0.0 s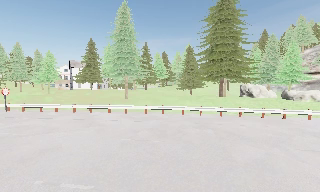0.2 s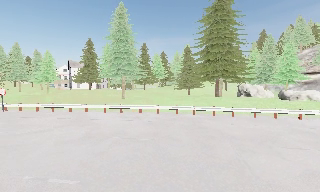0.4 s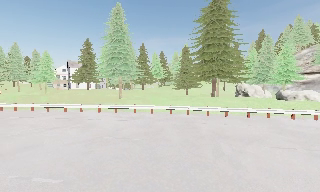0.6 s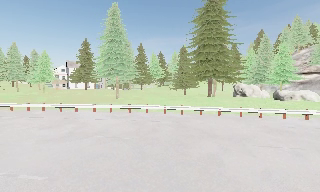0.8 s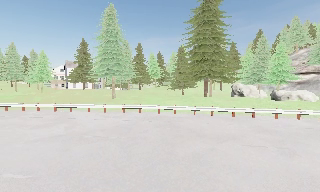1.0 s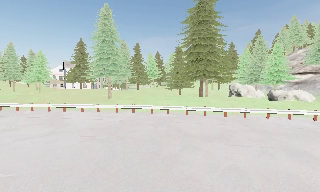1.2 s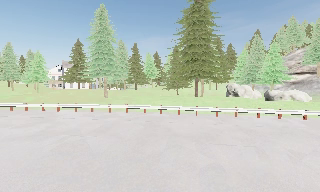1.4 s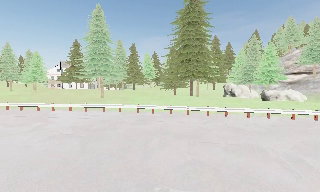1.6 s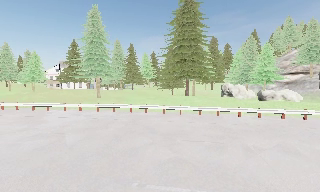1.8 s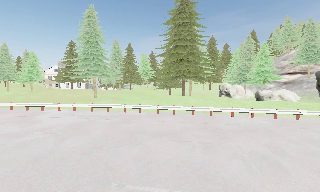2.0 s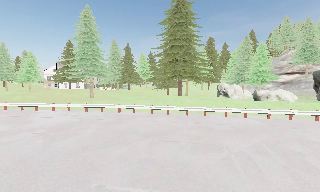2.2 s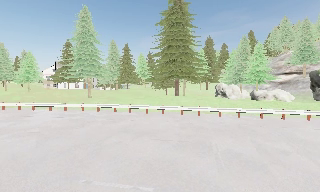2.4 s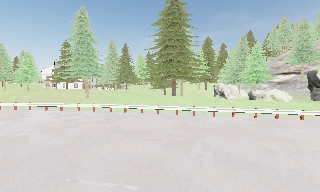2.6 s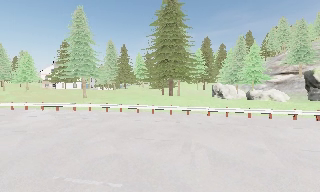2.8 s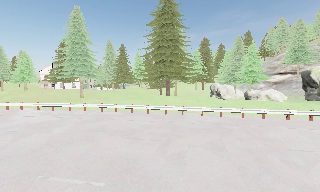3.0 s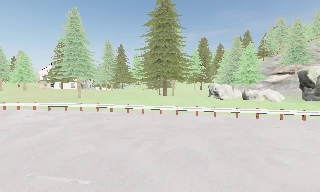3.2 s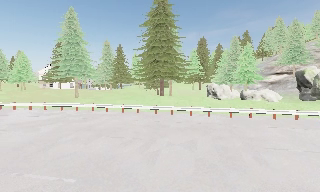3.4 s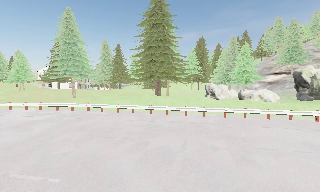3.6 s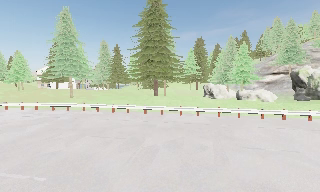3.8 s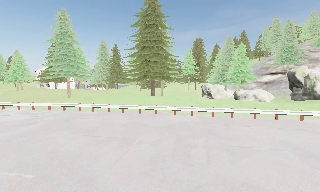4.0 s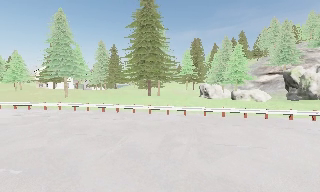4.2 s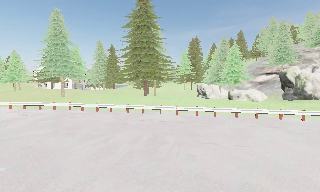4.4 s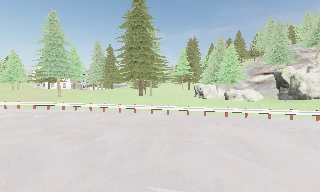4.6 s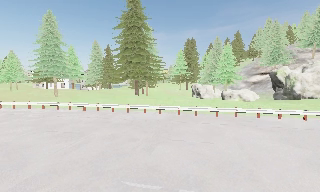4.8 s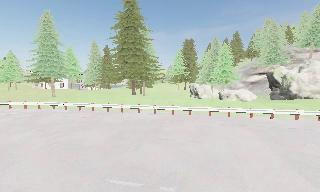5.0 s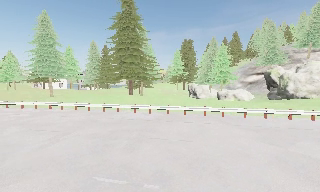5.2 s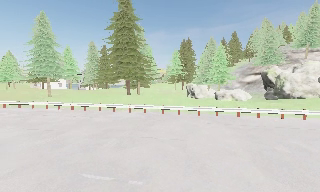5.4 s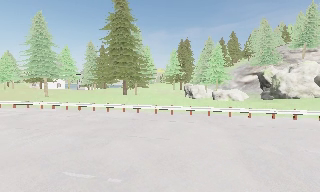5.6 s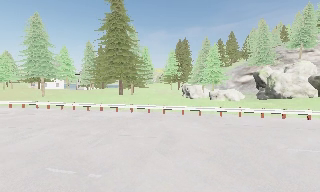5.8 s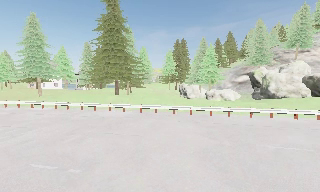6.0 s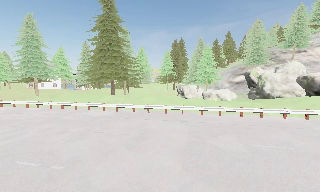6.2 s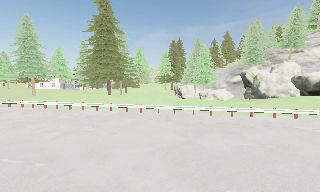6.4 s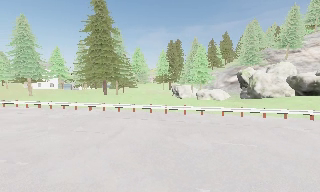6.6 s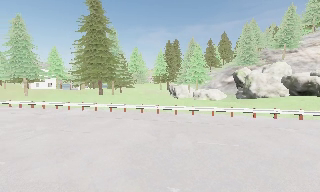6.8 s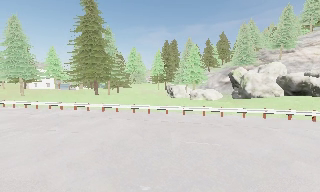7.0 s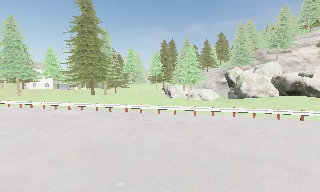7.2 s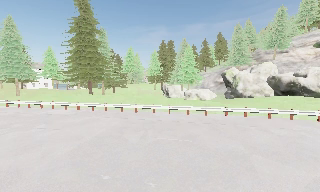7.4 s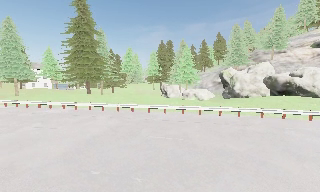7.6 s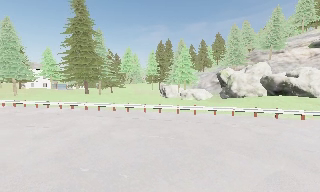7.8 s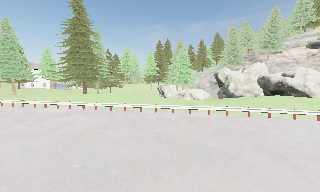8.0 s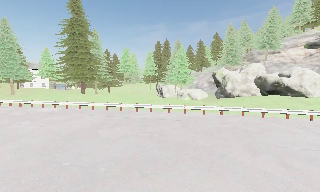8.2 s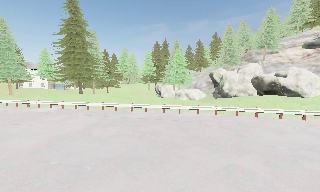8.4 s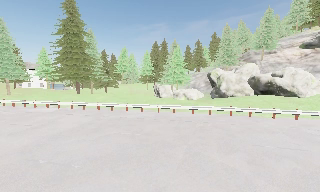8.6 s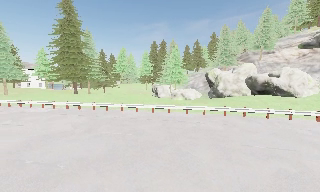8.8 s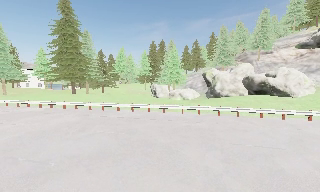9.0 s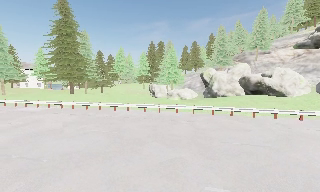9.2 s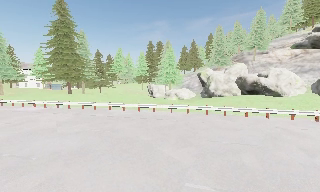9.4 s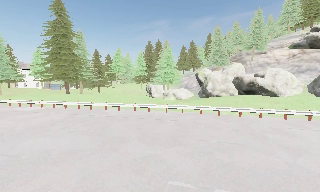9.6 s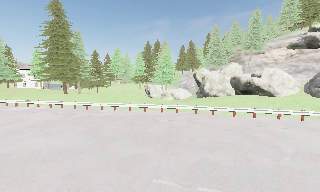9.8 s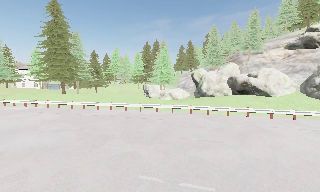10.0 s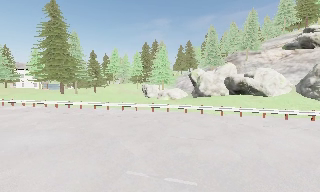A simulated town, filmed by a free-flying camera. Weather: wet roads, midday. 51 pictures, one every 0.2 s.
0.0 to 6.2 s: The camera travels to its right, about 17 m, so close, fixed things drift to the left.
6.2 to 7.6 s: The camera travels to its right, about 4.5 m, so close, fixed things drift to the left. It loses speed.
7.6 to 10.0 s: The camera travels to its right, about 5 m, so close, fixed things drift to the left.
The film runs backward here.
